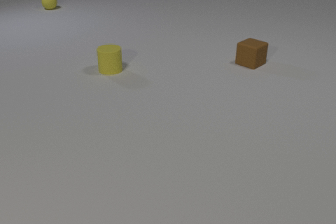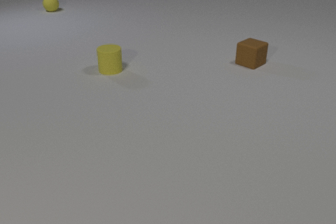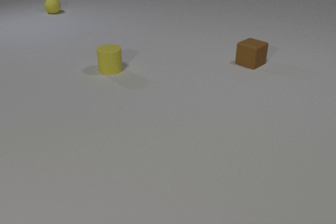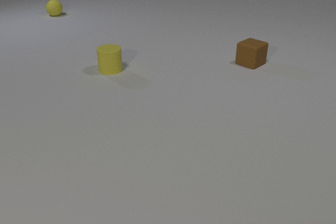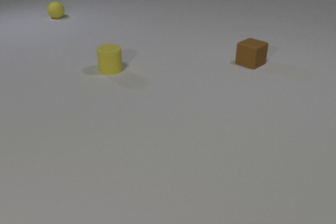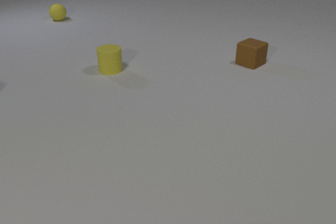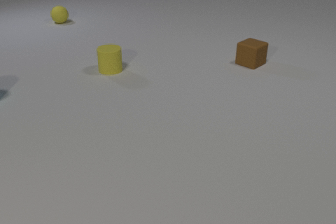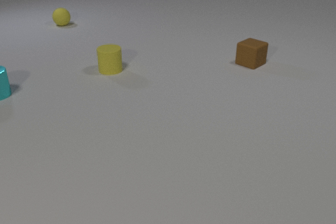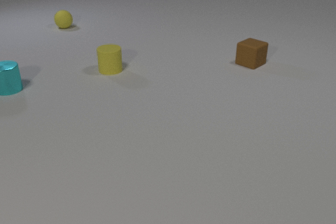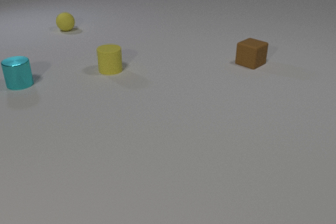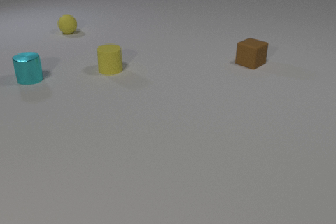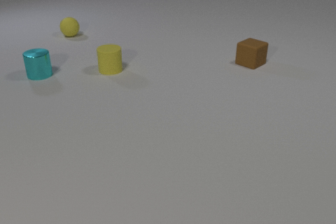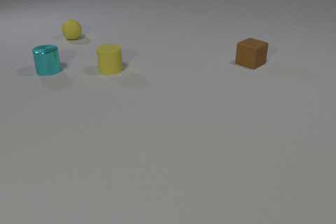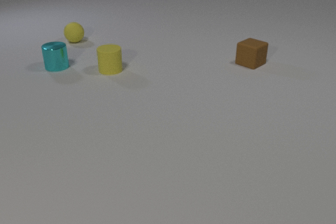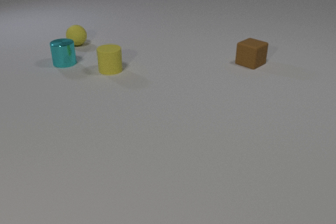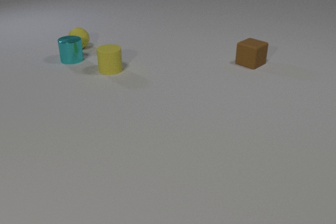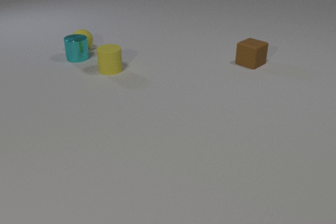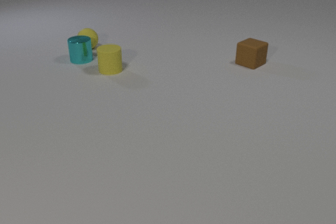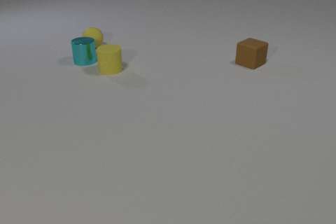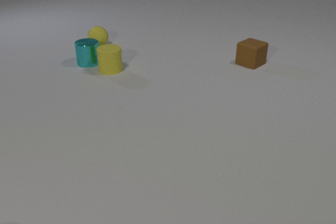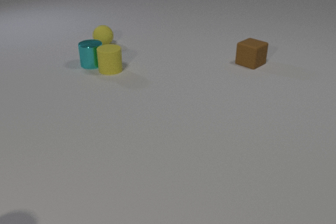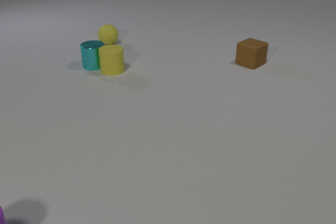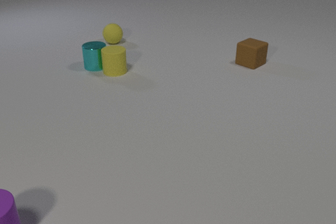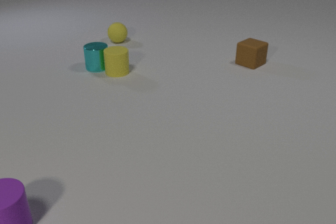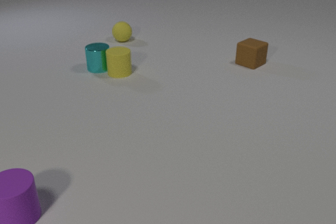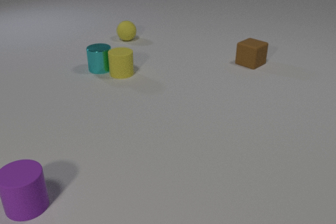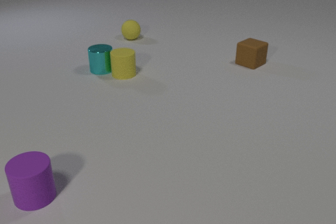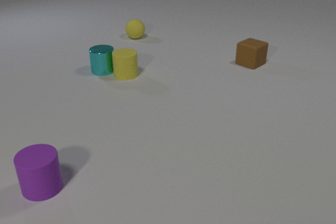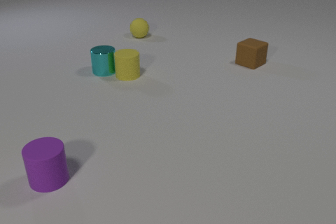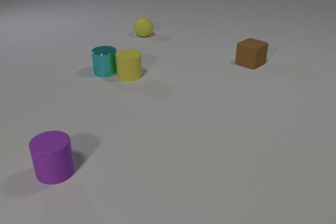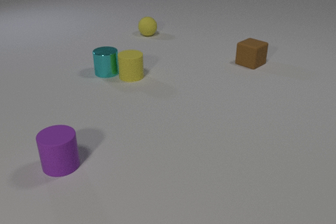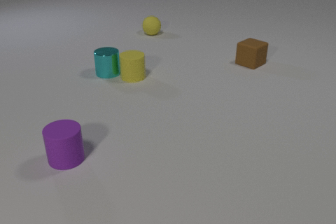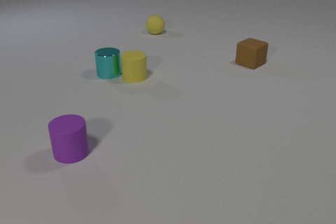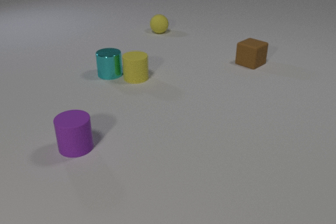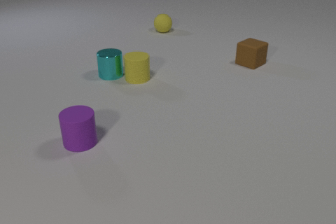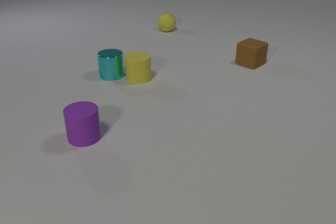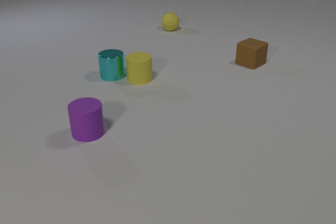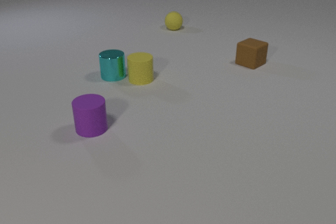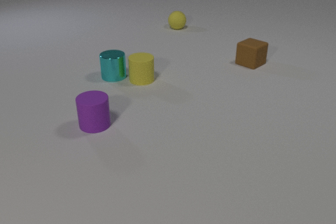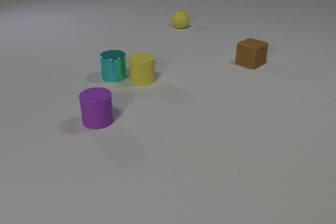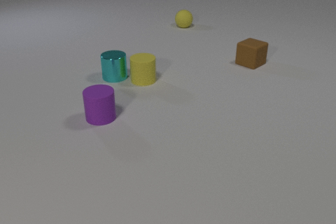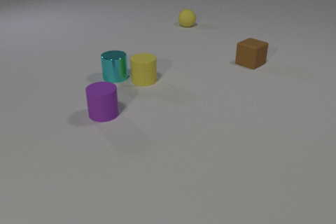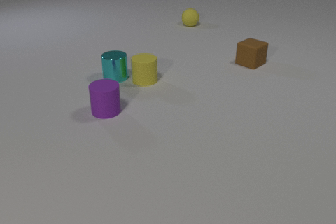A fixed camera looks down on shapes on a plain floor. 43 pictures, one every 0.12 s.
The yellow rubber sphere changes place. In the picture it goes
to the right.
The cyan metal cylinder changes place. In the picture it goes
to the right.
0.00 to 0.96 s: The cyan metal cylinder comes in at the left edge, slides to the right and away from the camera. The yellow rubber sphere rolls toward the camera.
0.96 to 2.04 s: The cyan metal cylinder slides to the right and away from the camera. The yellow rubber sphere rolls toward the camera. The cyan metal cylinder and the yellow rubber sphere collide.
2.04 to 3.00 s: The cyan metal cylinder slides toward the camera and to the right. The yellow rubber sphere rolls to the right and away from the camera. The yellow rubber cylinder slides to the right and toward the camera. The purple rubber cylinder comes in at the bottom edge, slides away from the camera and to the right. The cyan metal cylinder and the yellow rubber cylinder collide.
3.00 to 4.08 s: The cyan metal cylinder slides toward the camera and to the right. The yellow rubber sphere rolls to the right and away from the camera. The yellow rubber cylinder slides to the right and toward the camera. The purple rubber cylinder slides away from the camera and to the right.
4.08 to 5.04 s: The cyan metal cylinder slides toward the camera. The yellow rubber sphere rolls to the right and away from the camera. The yellow rubber cylinder slides to the right and toward the camera. The purple rubber cylinder slides away from the camera and to the right.
How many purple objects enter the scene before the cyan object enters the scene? 0.
How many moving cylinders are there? 3.
How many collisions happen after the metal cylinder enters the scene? 2.
